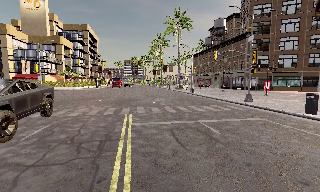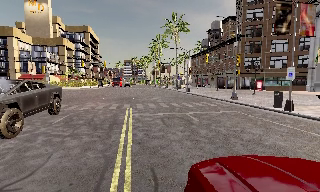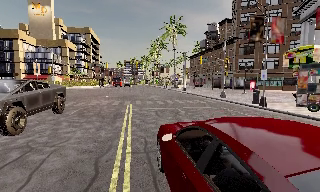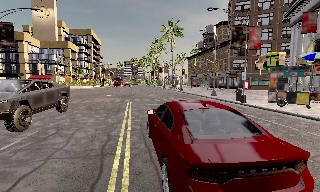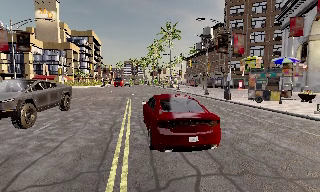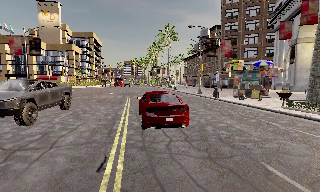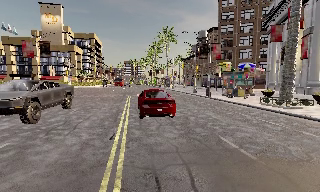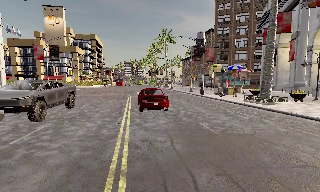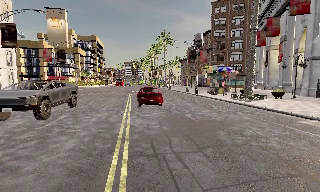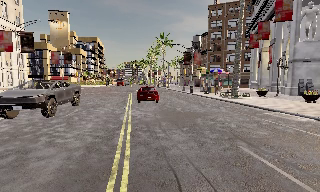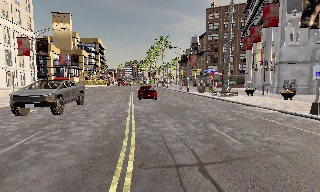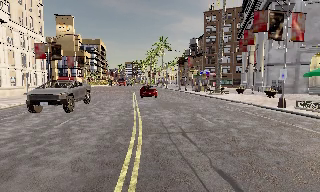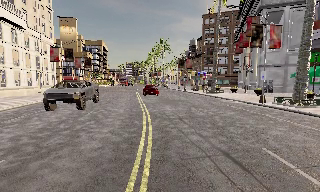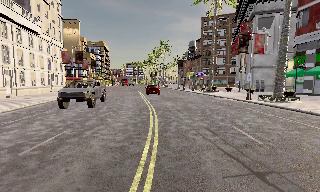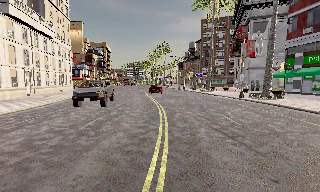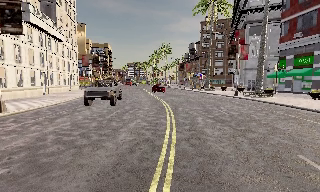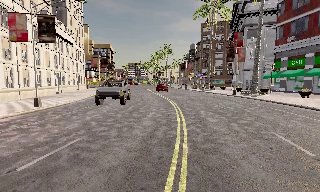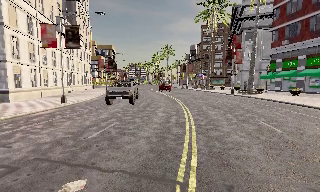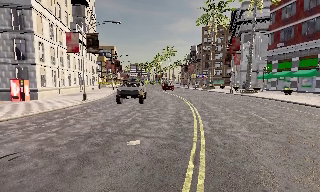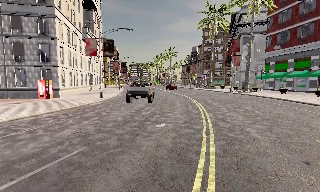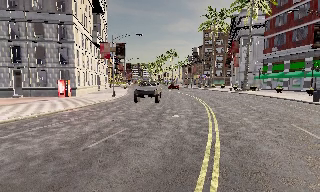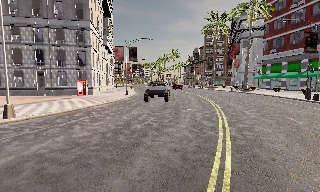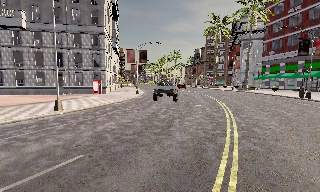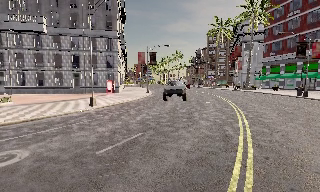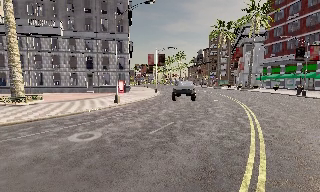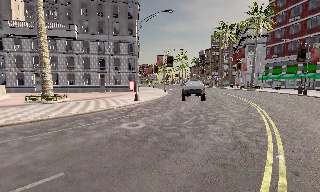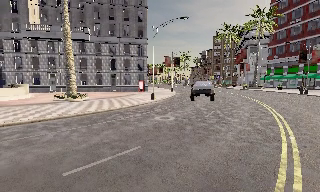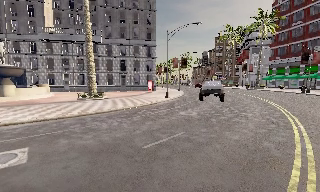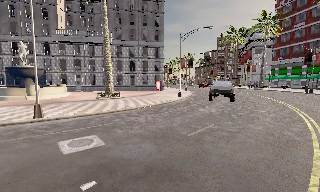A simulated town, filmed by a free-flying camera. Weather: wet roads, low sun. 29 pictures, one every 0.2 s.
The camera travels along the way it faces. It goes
backward.
0.0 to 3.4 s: The camera travels backward, about 35 m, so what stands in front gets smaller.
3.4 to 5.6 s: The camera travels backward and to its left, about 25 m, so what stands in front gets smaller.
The film runs forward here.
